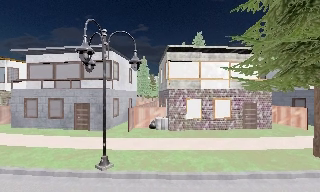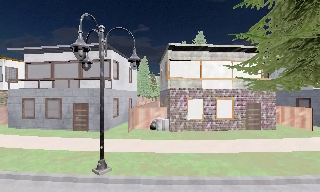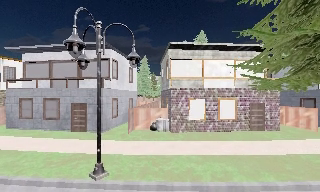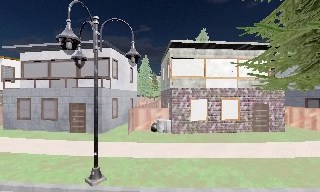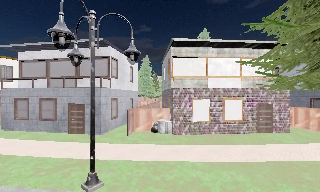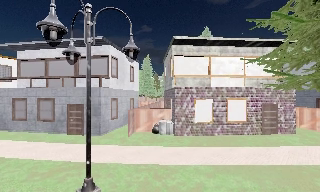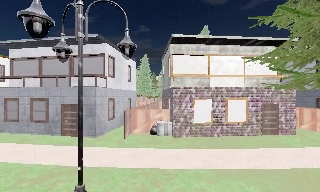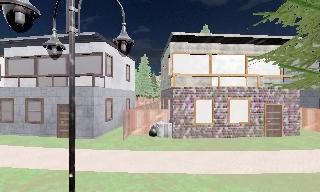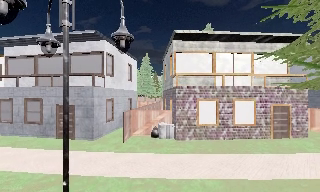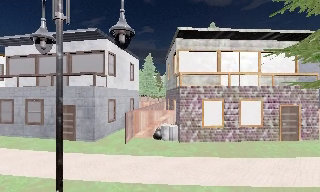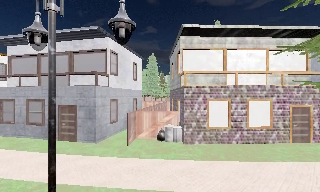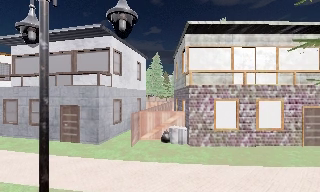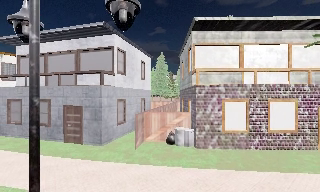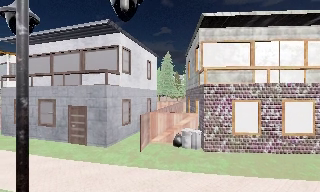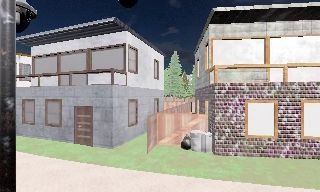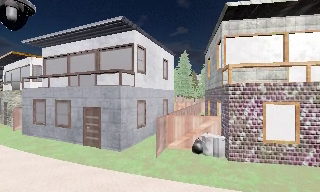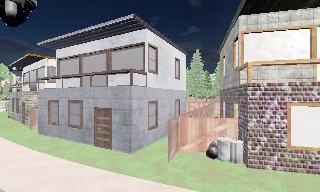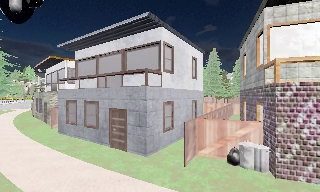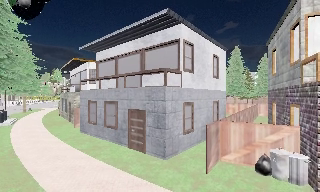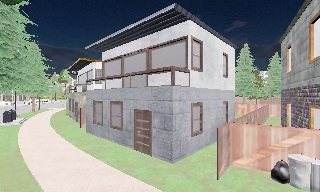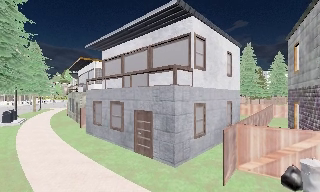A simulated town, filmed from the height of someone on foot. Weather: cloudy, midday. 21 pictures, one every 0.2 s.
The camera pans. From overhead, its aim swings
counterclockwise.
The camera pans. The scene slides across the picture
to the right.
0.0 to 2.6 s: The camera travels forward, about 4 m, so what stands in front looms larger.
2.6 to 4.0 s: The camera pans to its left, which is counterclockwise from overhead, by about 25 degrees. It travels forward, about 2 m, so what stands in front looms larger.
The film runs forward here.
